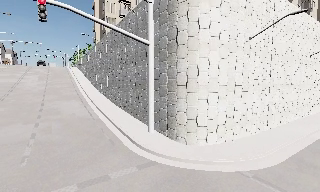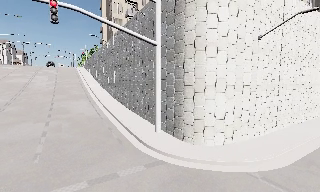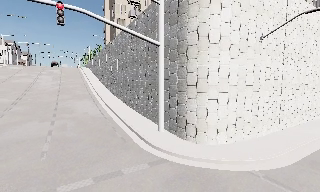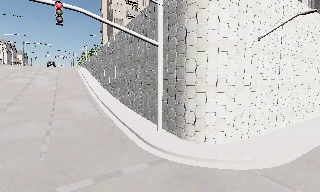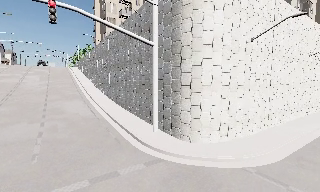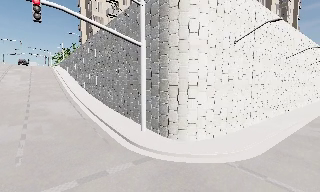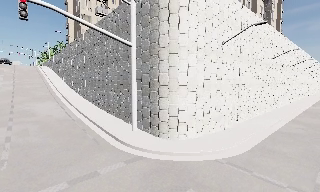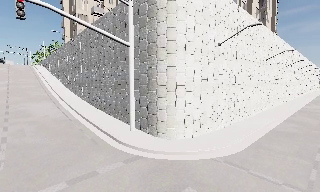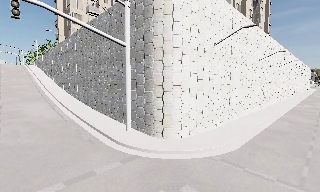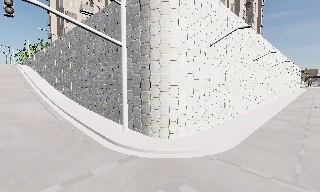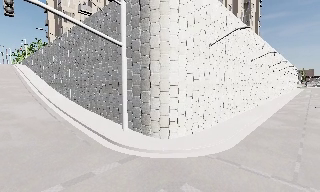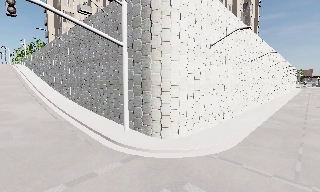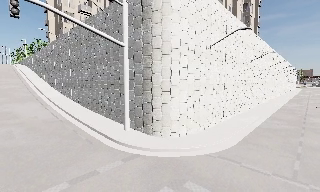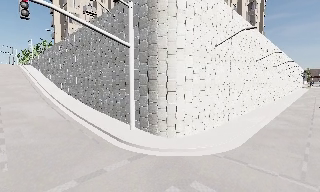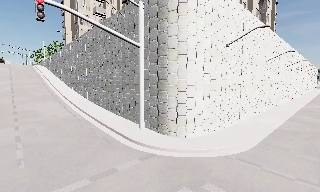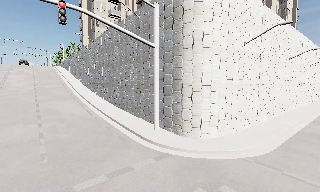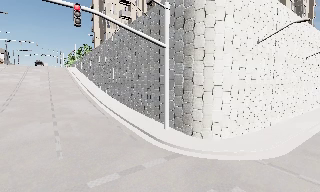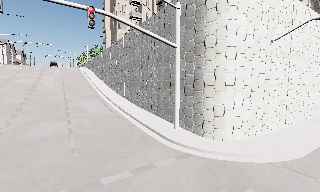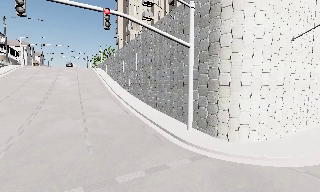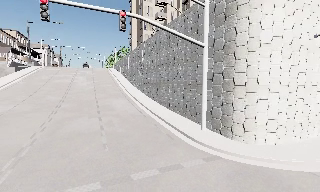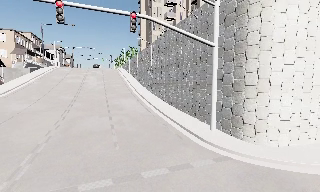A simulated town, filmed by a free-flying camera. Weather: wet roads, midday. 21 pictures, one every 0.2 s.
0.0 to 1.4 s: The camera travels backward, about 0.5 m, so what stands in front gets smaller.
1.4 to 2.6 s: The camera travels to its left, about 0.5 m.
2.6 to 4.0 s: The scene slides to the right, as the camera pans about 25 degrees to its left. It travels to its left, about 0.5 m, so close, fixed things drift to the right.
The film runs forward here.
